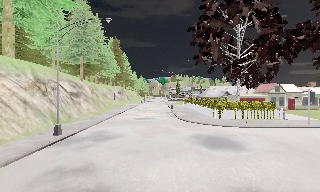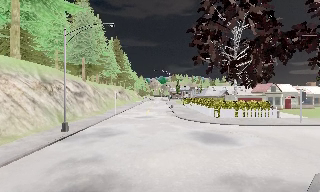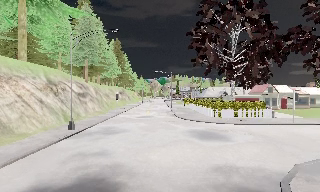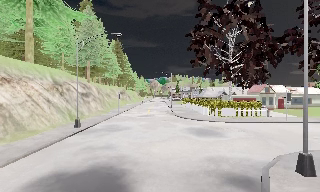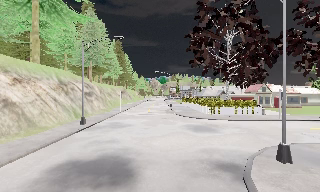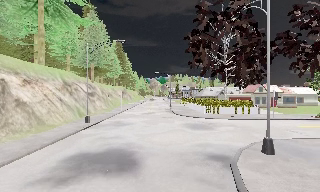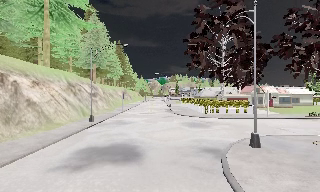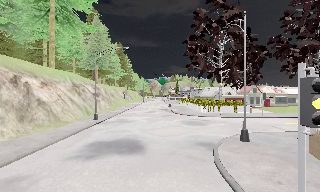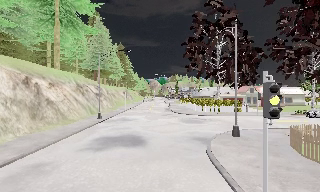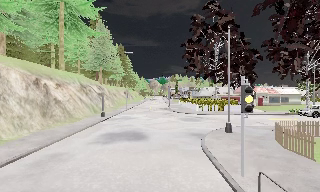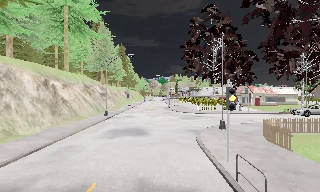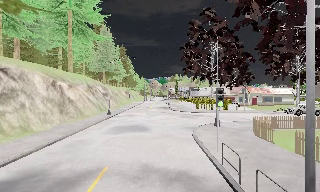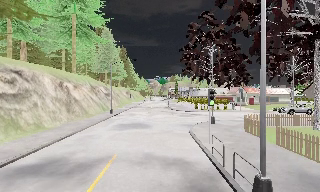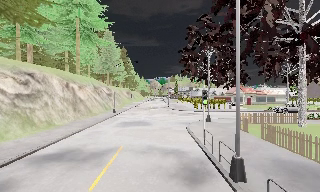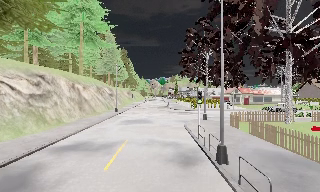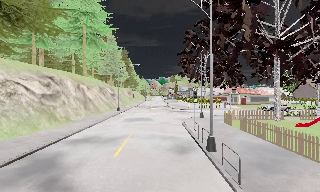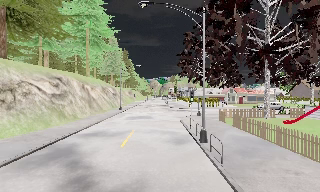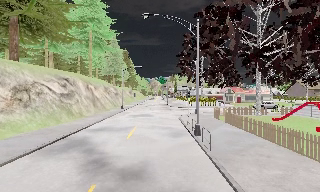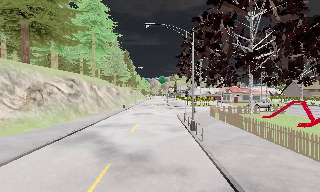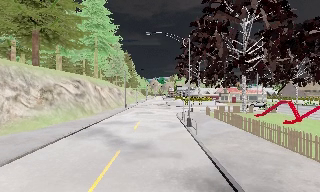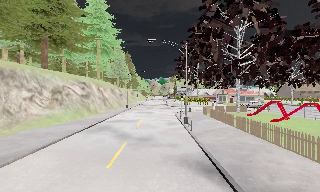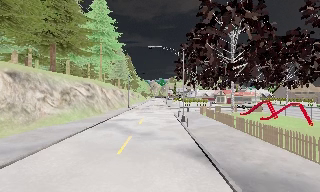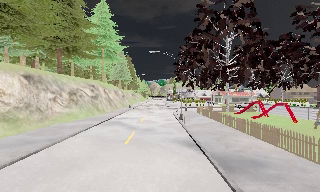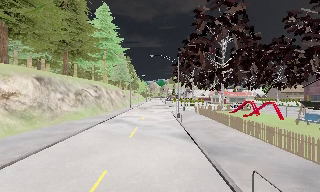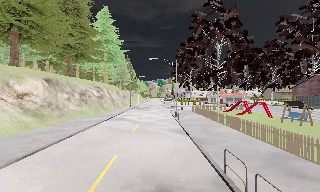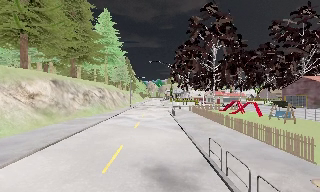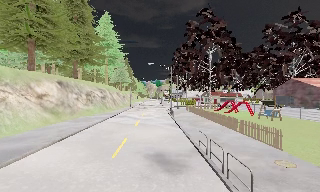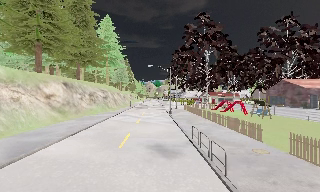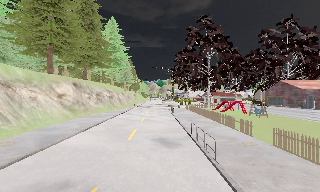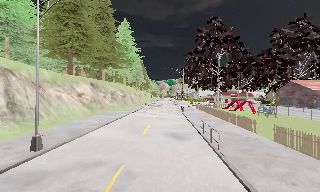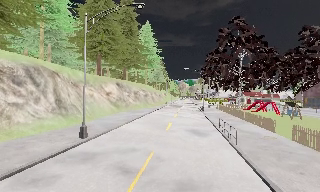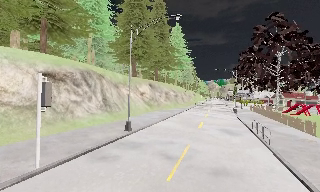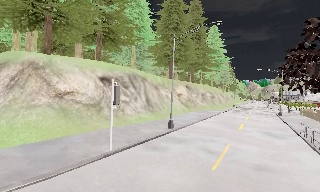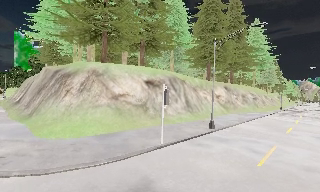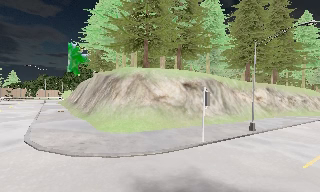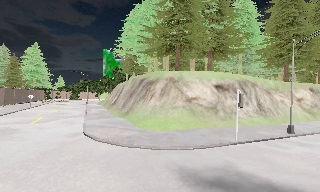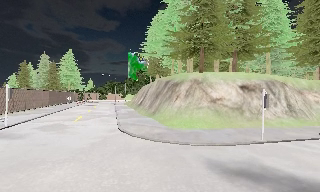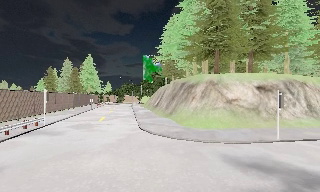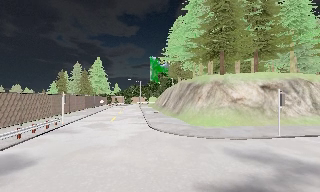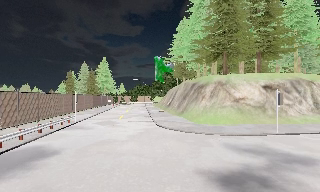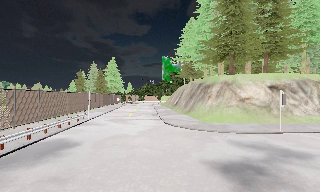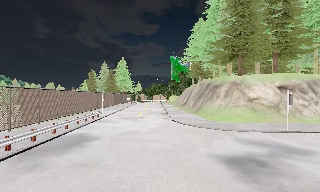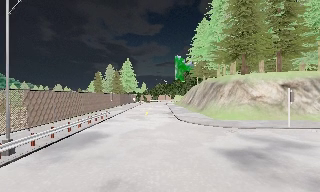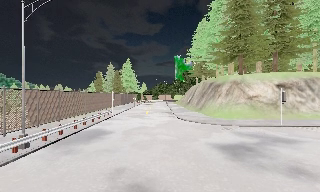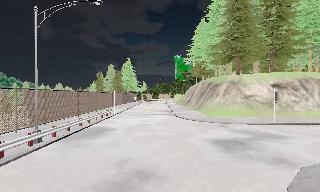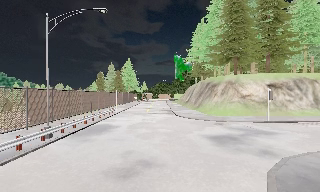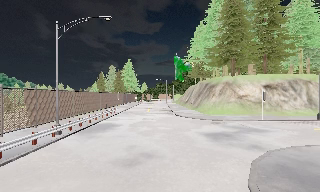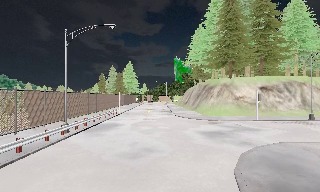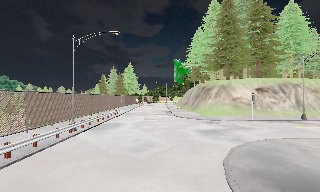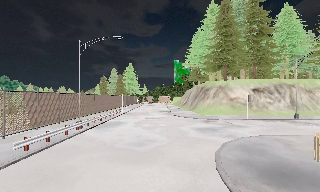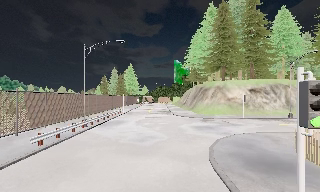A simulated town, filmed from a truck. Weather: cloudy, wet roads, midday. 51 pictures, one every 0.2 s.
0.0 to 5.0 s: The camera travels backward, about 30 m, so what stands in front gets smaller. It gains speed.
5.0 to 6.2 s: The camera pans to its left, which is counterclockwise from overhead, by about 20 degrees. It travels backward, about 8 m, so what stands in front gets smaller.
6.2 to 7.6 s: The scene slides to the right, as the camera pans about 60 degrees to its left. It travels backward and to its left, about 8 m.
7.6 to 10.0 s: The camera travels backward, about 11 m, so what stands in front gets smaller.
The film runs backward here.
